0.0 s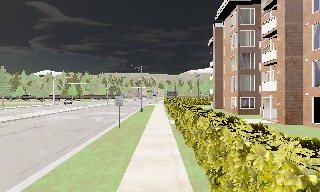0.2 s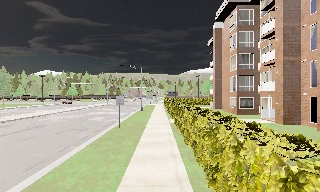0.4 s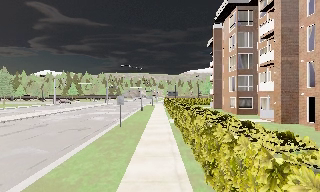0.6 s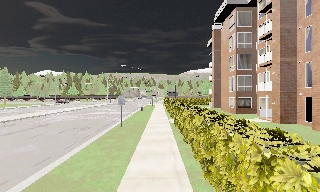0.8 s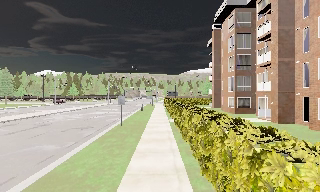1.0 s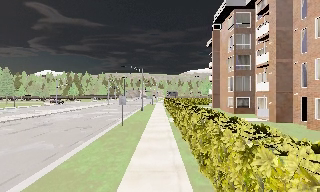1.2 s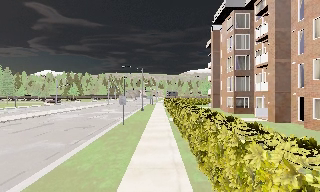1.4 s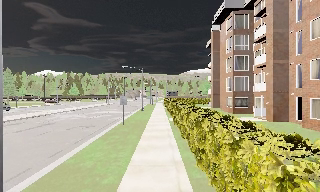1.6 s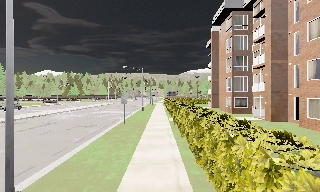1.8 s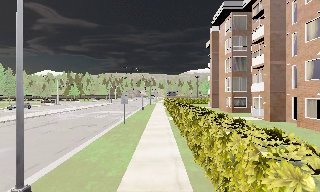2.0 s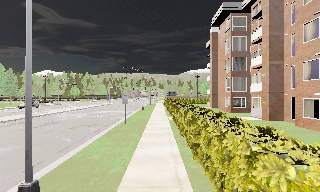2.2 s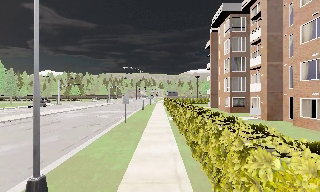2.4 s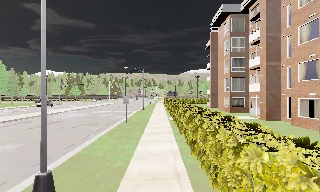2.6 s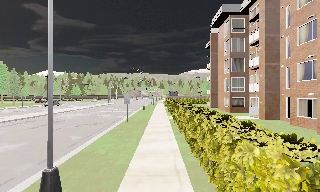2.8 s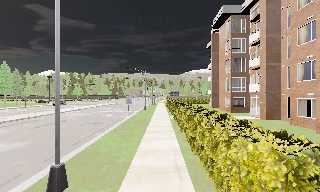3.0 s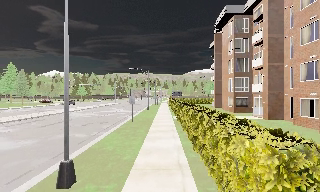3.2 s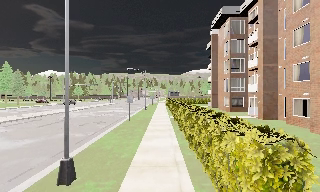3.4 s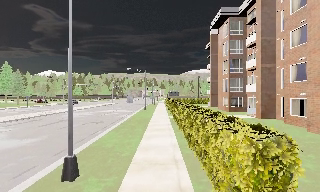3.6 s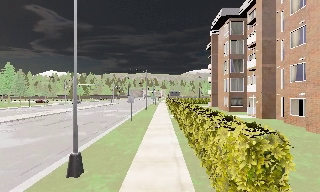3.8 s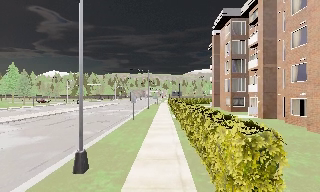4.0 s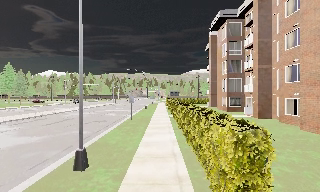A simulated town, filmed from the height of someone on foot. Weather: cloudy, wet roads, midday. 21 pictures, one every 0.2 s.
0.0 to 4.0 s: The camera travels backward, about 4.5 m, so what stands in front gets smaller.
The film runs backward here.
